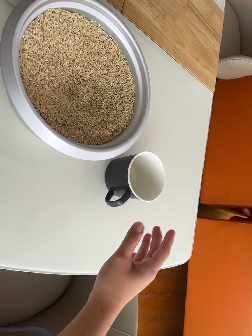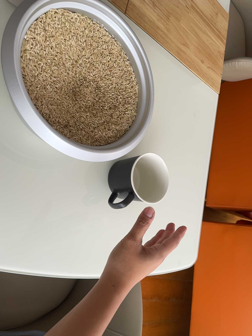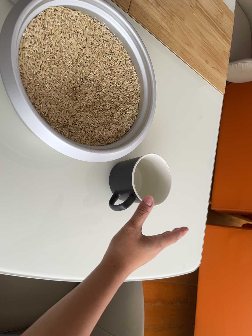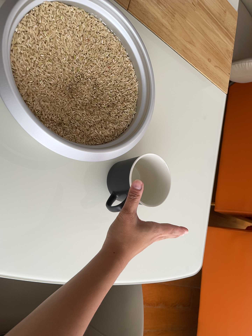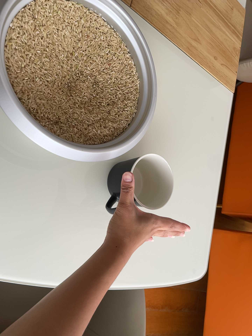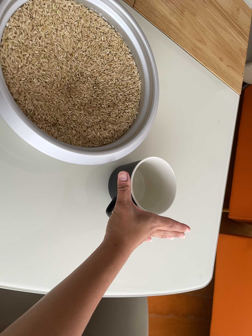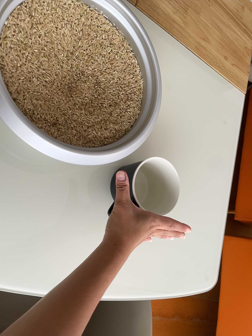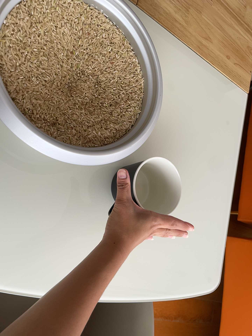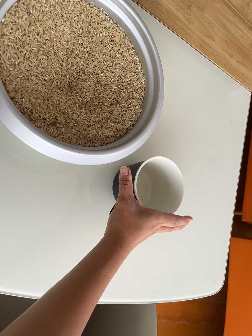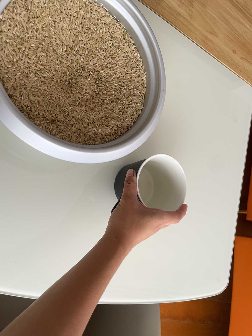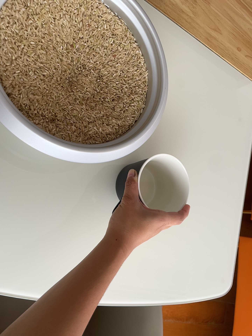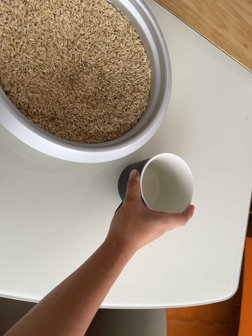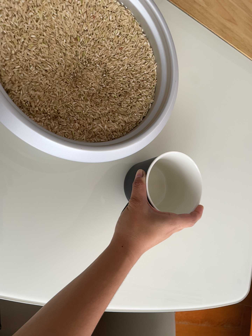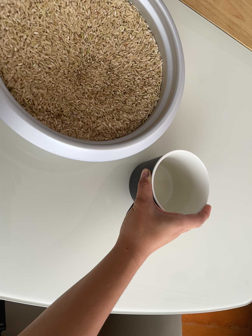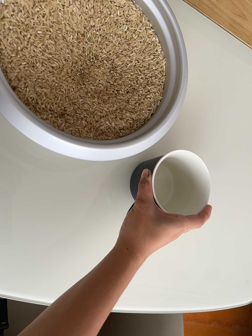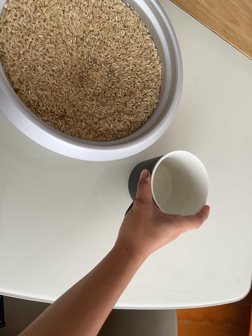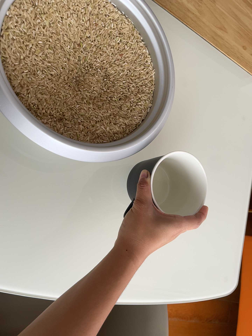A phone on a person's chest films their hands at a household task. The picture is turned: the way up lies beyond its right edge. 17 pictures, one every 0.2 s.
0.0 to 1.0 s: The camera travels forward, about 7 cm, so what stands in front looms larger.
1.0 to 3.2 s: The camera shifts only a little, or ends up much as it began.
The film runs backward here.
